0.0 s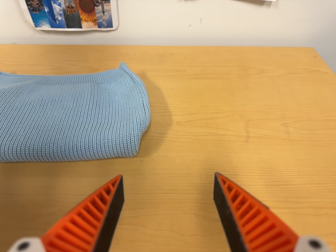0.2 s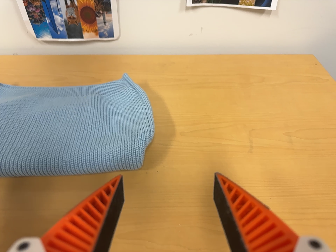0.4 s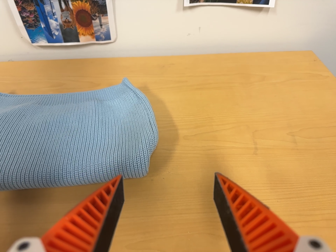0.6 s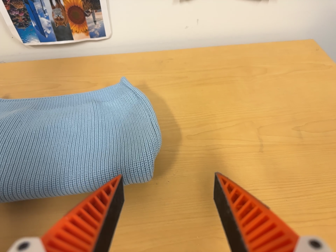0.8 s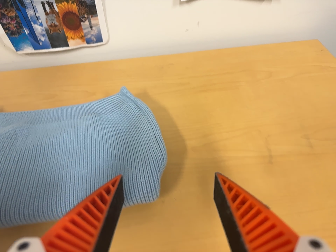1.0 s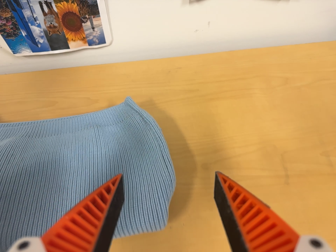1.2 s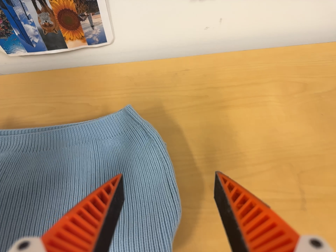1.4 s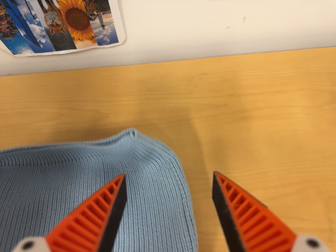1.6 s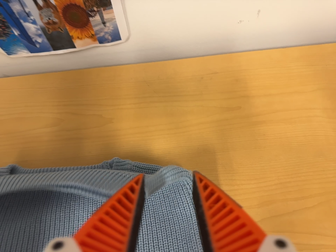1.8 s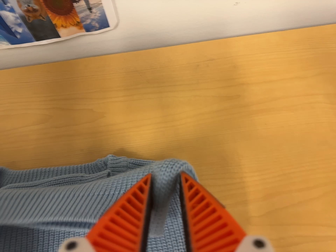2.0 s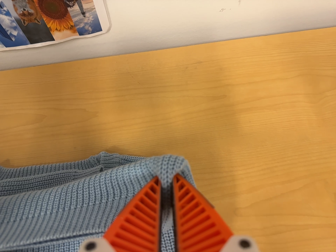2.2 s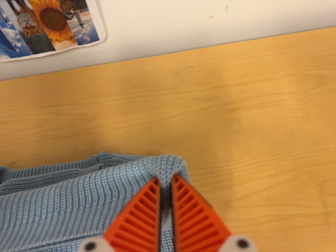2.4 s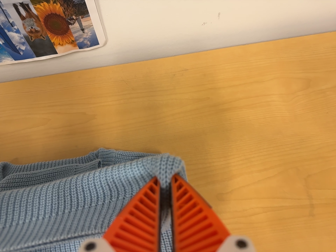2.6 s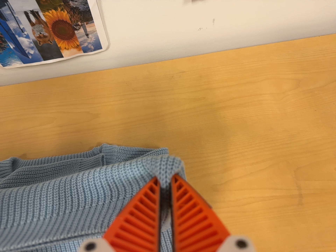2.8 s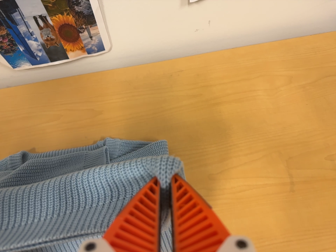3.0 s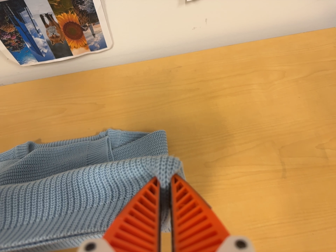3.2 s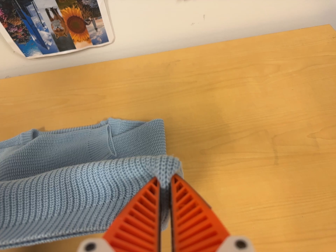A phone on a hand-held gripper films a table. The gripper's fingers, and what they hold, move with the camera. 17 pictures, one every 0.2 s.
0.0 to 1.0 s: The camera travels toward the top of its view, forward and to its left, about 14 cm.
1.0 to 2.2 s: The camera travels toward the top of its view and forward, about 14 cm. Its aim tips toward the bottom of its view by about 10 degrees.
2.2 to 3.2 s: The camera travels backward and toward the bottom of its view, about 16 cm, so what stands in front gets smaller.
The film runs backward here.
